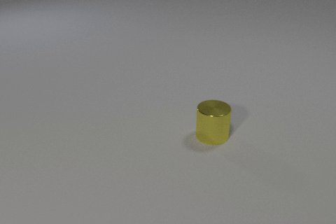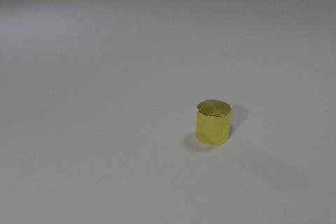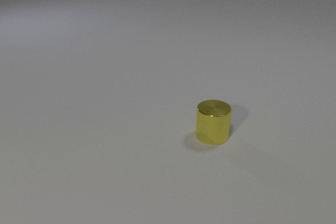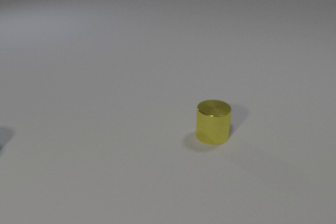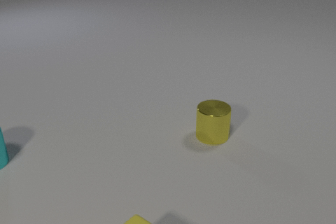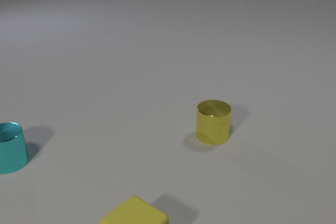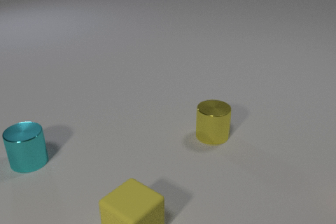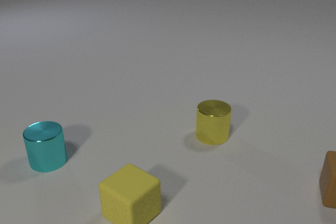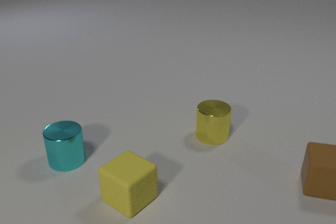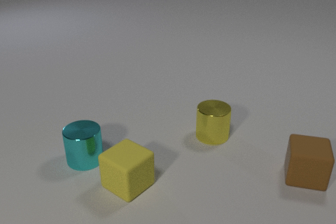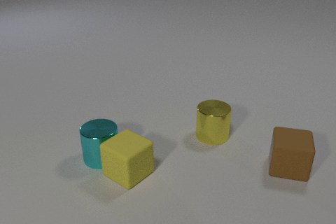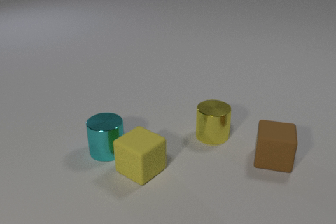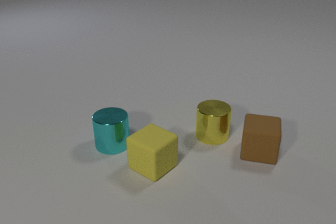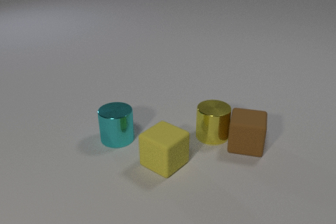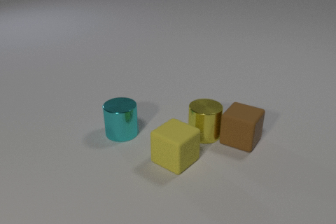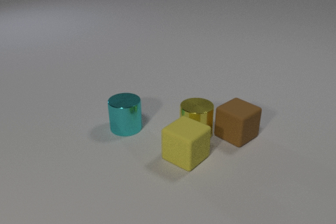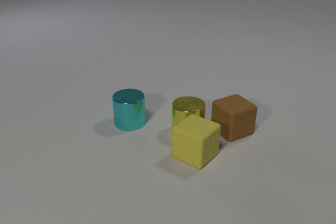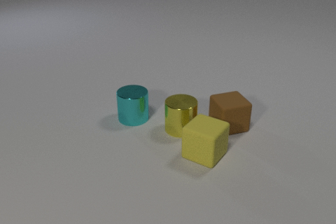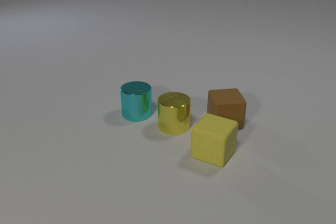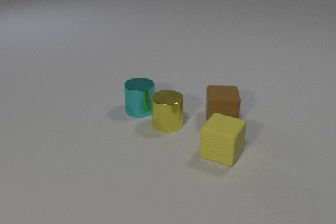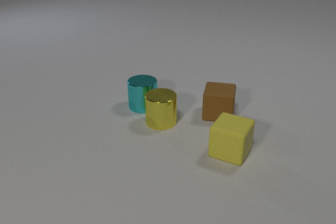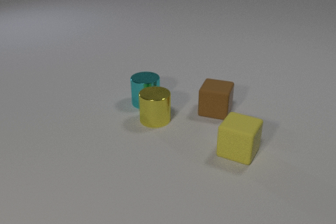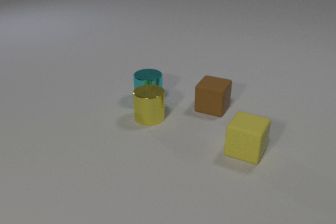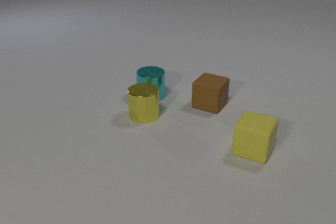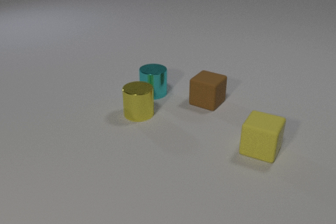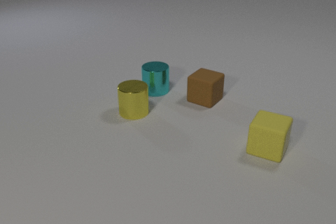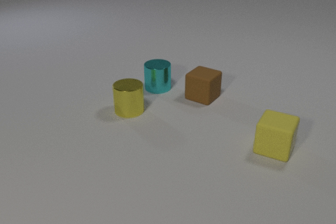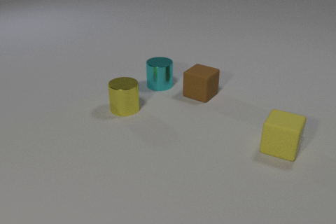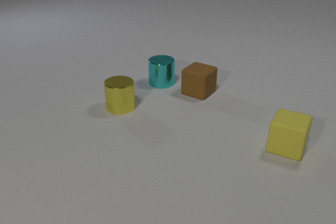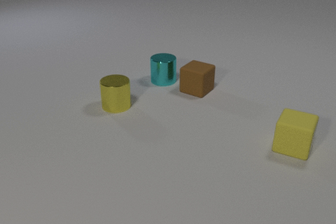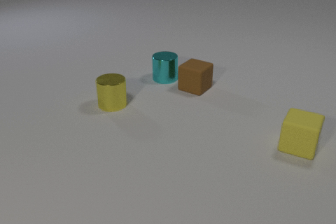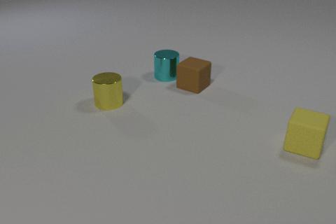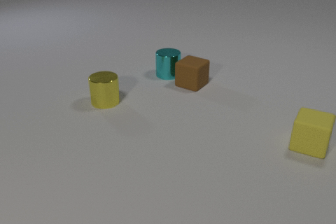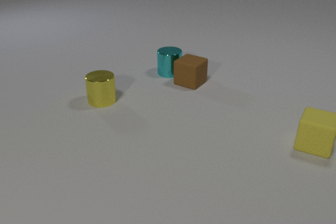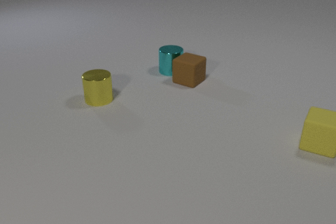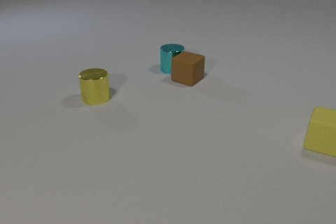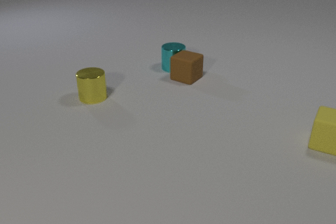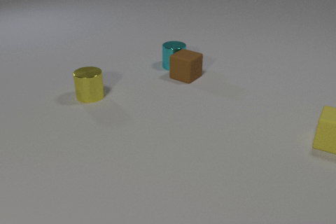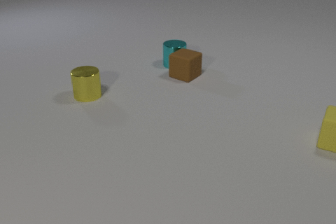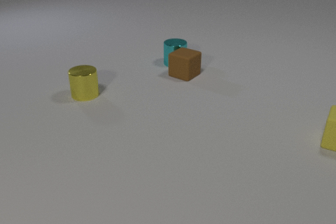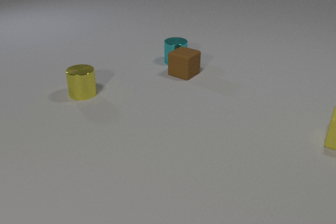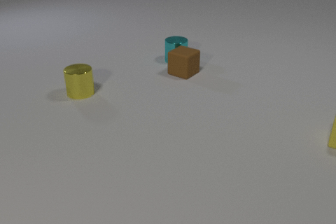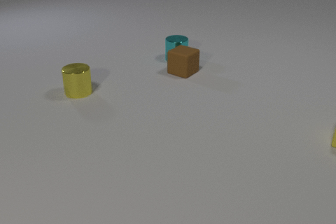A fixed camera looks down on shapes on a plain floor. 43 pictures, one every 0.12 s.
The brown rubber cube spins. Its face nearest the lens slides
to the left.
The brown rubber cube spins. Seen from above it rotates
clockwise.
0.00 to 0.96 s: The yellow rubber cube comes in at the bottom edge, slides away from the camera. The cyan metal cylinder comes in at the left edge, slides to the right. The brown rubber cube comes in at the right edge, slides to the left.
0.96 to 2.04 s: The yellow rubber cube slides to the right and away from the camera. The cyan metal cylinder slides to the right and away from the camera. The brown rubber cube slides to the left and away from the camera, spins so that its near face slides to the left, clockwise seen from above. The yellow metal cylinder slides to the left. The yellow rubber cube and the cyan metal cylinder collide. The brown rubber cube and the yellow metal cylinder collide. The yellow rubber cube and the yellow metal cylinder collide.
2.04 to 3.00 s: The yellow rubber cube slides to the right. The cyan metal cylinder slides away from the camera. The brown rubber cube slides away from the camera and to the left, spins so that its near face slides to the left, clockwise seen from above. The yellow metal cylinder slides to the left and away from the camera.
3.00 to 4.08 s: The yellow rubber cube slides to the right and away from the camera. The cyan metal cylinder slides away from the camera. The brown rubber cube slides away from the camera and to the left. The yellow metal cylinder slides to the left and away from the camera.
4.08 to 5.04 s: The yellow rubber cube slides to the right and away from the camera. The cyan metal cylinder slides away from the camera. The brown rubber cube slides away from the camera. The yellow metal cylinder slides away from the camera and to the left. The cyan metal cylinder and the brown rubber cube collide.
How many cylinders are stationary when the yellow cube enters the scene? 1.
What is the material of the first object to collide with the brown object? metal.
What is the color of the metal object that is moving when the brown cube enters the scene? cyan.
